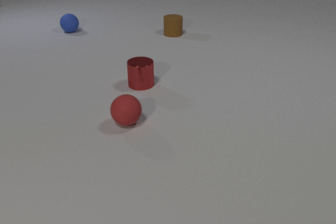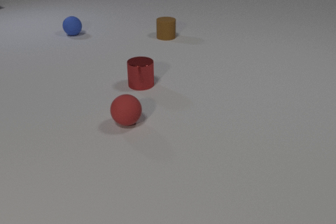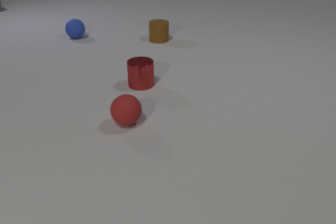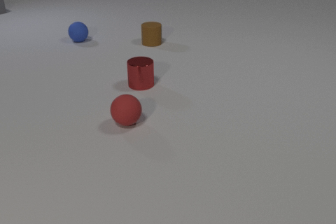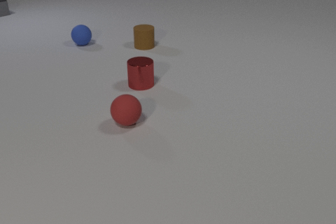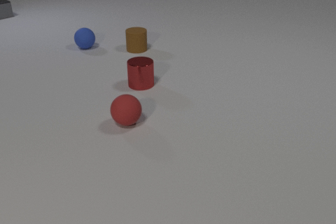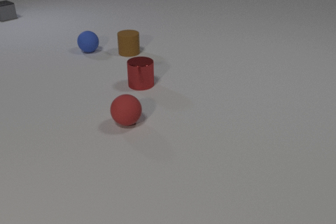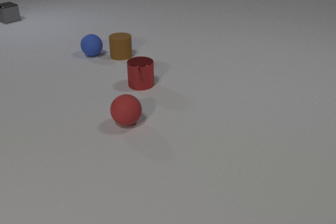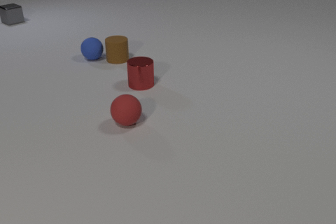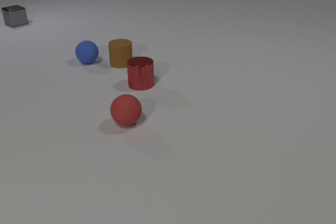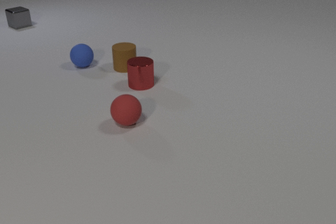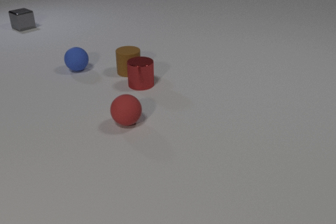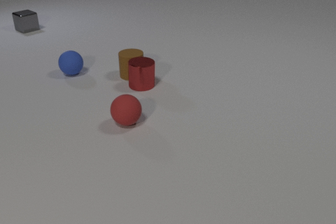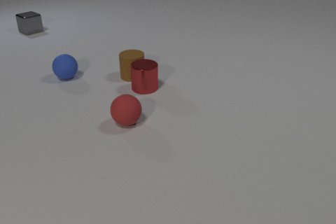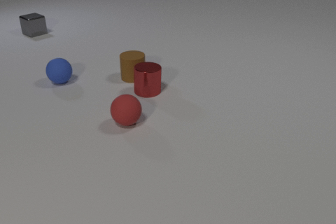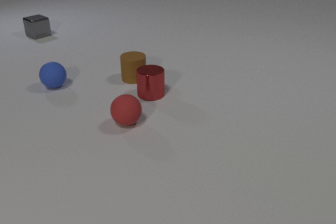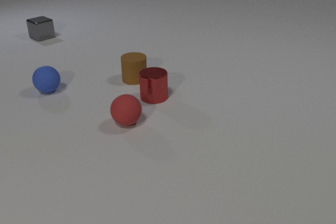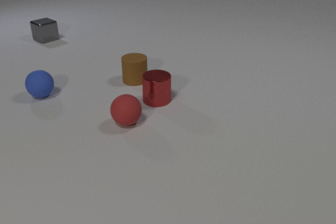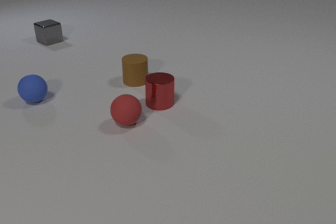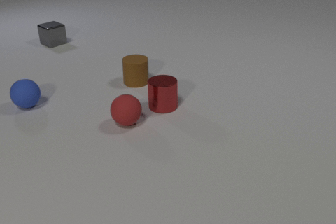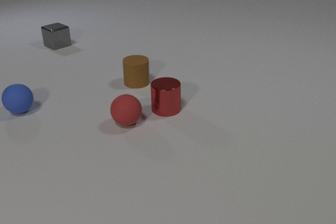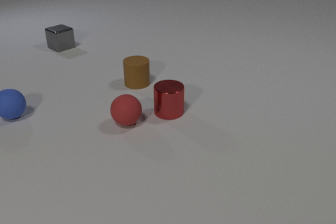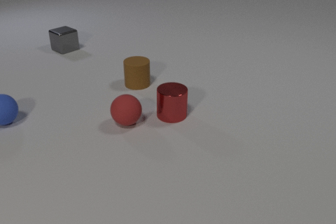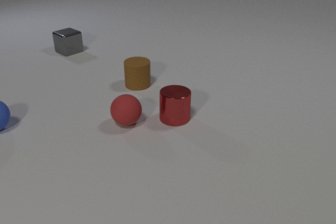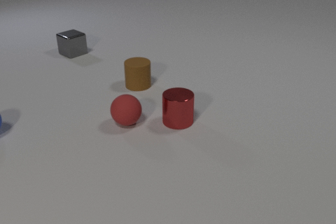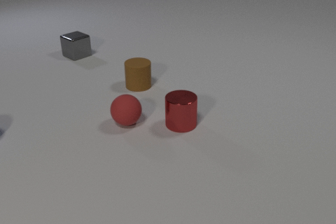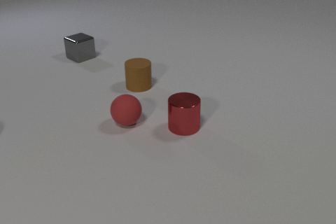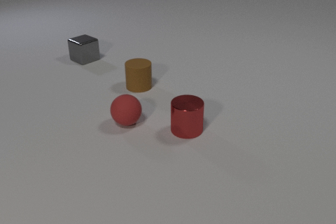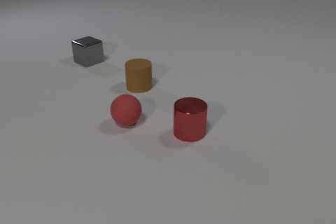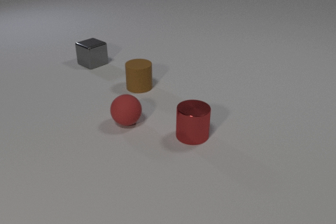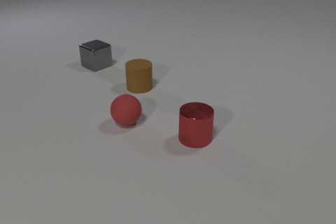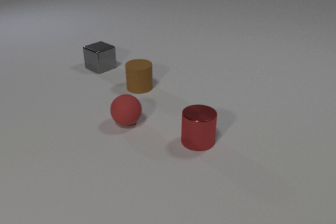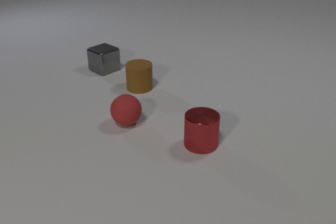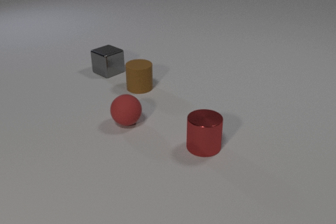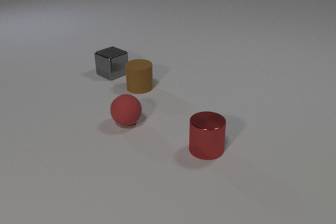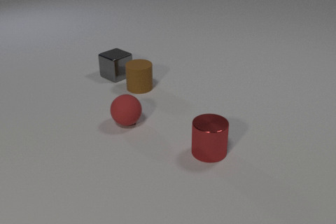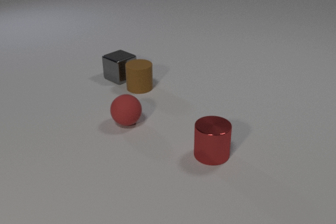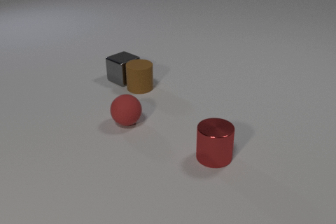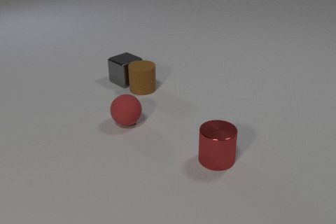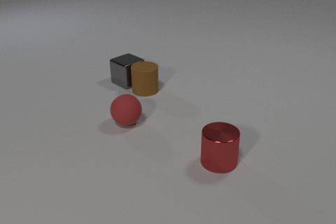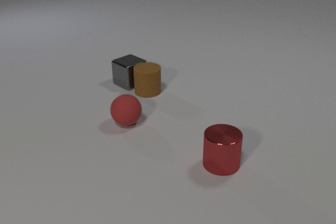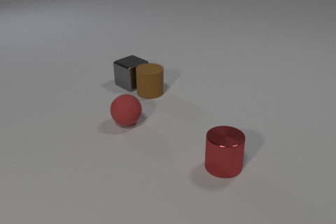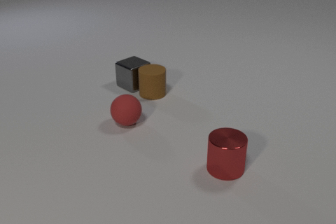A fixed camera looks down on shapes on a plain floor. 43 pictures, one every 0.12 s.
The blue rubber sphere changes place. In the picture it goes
toward the camera.
The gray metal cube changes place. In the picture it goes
toward the camera.
0.00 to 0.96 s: The brown rubber cylinder slides toward the camera and to the left. The blue rubber sphere rolls toward the camera. The gray metal cube comes in at the left edge, slides toward the camera. The brown rubber cylinder and the blue rubber sphere collide.
0.96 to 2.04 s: The brown rubber cylinder slides toward the camera. The blue rubber sphere rolls toward the camera and to the left. The red metal cylinder slides toward the camera and to the right. The gray metal cube slides toward the camera and to the right. The brown rubber cylinder and the red metal cylinder collide.
2.04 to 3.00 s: The brown rubber cylinder slides toward the camera. The blue rubber sphere rolls toward the camera and to the left, leaves at the left edge. The red metal cylinder slides toward the camera and to the right. The gray metal cube slides toward the camera and to the right.
3.00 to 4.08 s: The red metal cylinder slides toward the camera and to the right. The gray metal cube slides toward the camera and to the right.
4.08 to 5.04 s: The brown rubber cylinder slides toward the camera and to the right. The red metal cylinder slides toward the camera and to the right. The gray metal cube slides toward the camera and to the right. The brown rubber cylinder and the gray metal cube collide.
What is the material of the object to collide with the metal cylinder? rubber.
Are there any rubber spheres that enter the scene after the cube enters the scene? no.
How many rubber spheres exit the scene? 1.
